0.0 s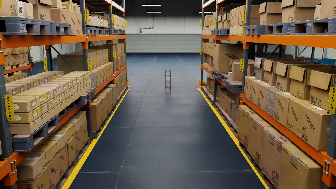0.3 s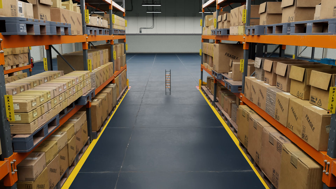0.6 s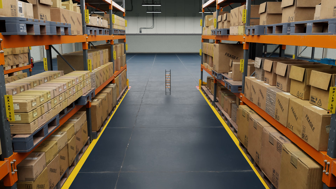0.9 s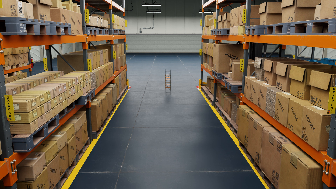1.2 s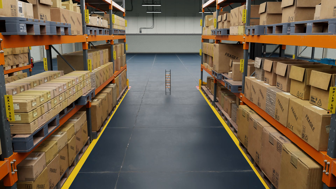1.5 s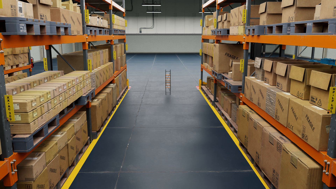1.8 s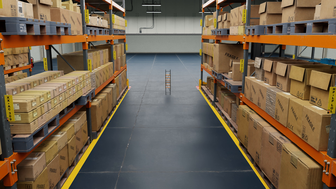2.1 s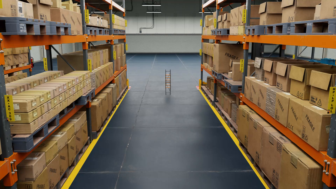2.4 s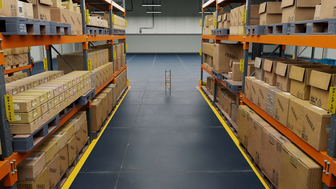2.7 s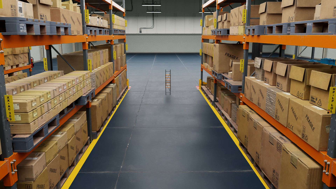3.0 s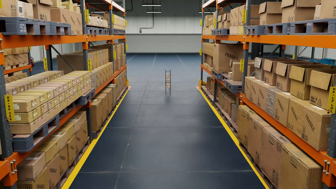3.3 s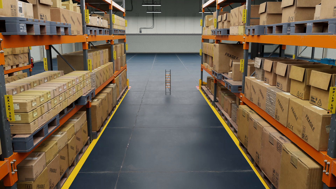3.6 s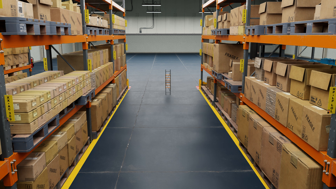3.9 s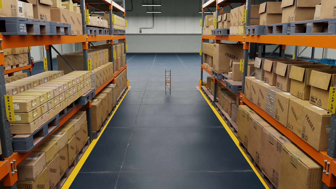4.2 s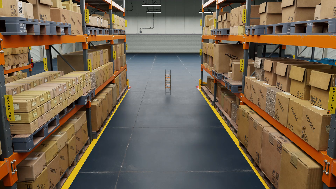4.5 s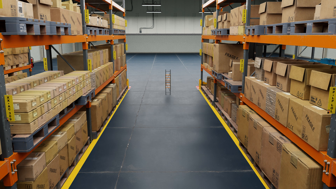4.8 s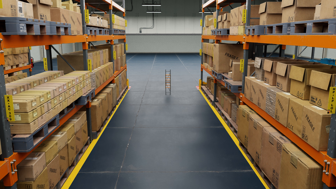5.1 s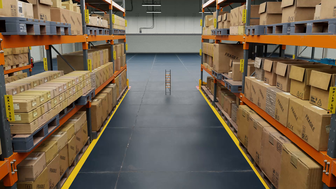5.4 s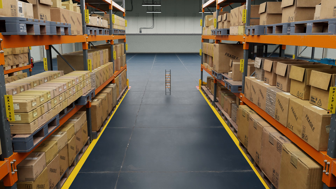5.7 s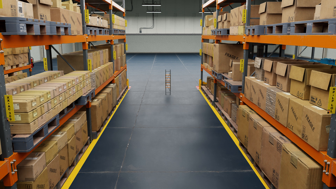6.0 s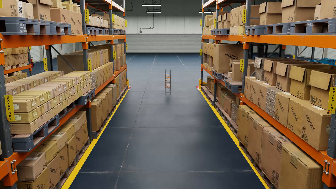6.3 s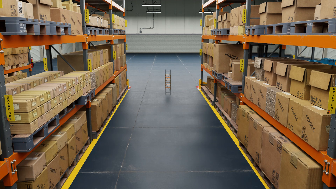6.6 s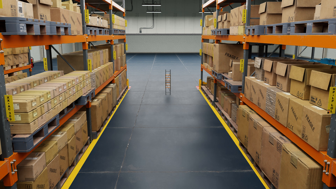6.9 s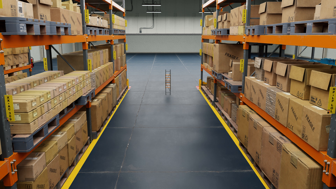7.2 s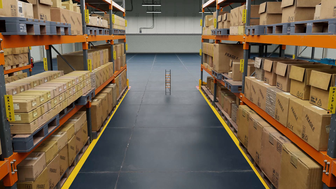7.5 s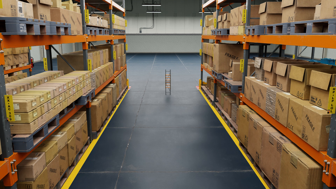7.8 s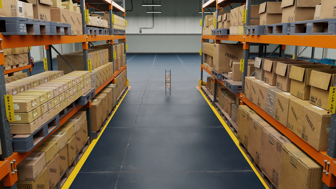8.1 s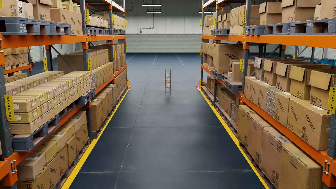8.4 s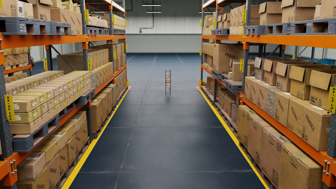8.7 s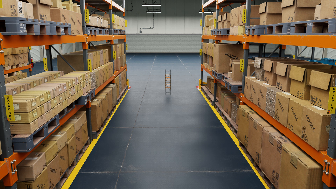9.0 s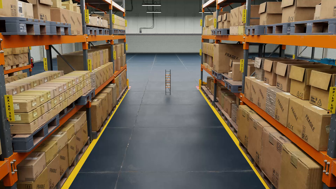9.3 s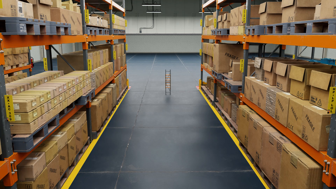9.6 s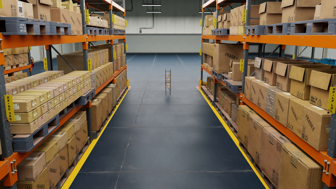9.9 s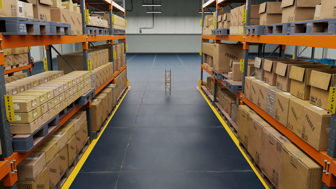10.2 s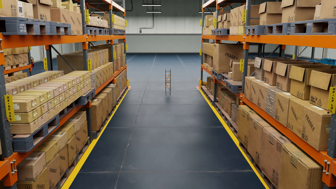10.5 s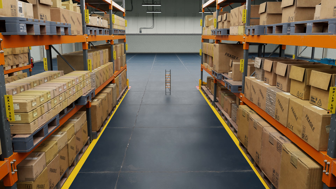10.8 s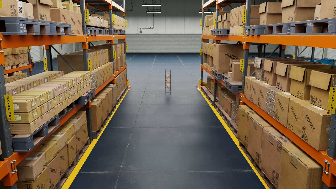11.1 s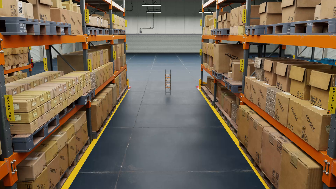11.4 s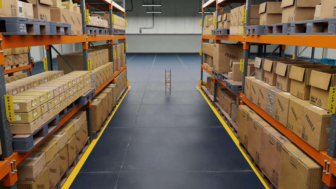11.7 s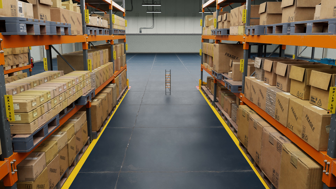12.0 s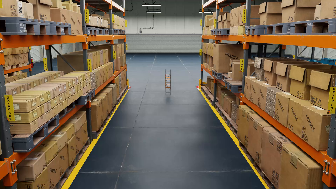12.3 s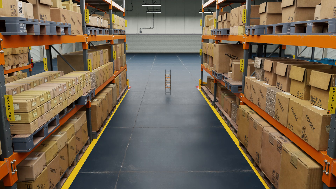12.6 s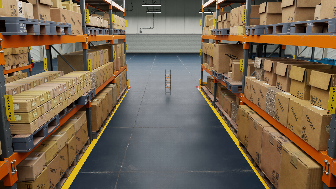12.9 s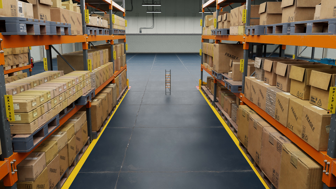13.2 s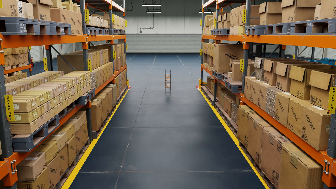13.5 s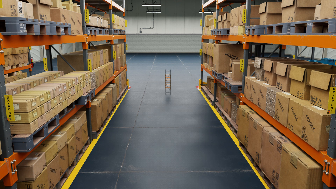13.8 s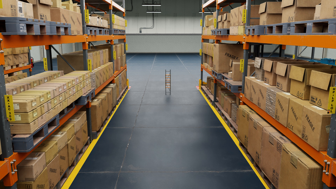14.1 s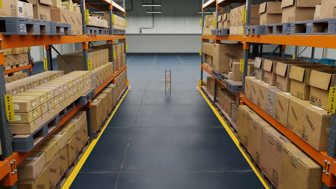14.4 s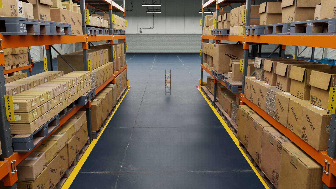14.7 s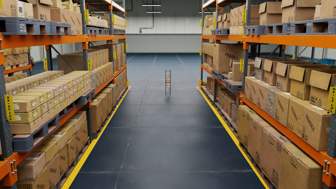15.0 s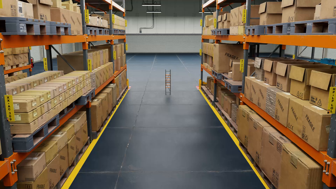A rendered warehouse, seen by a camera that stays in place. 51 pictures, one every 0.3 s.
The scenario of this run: A forklift runs into an object in its way.
